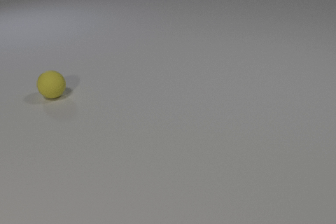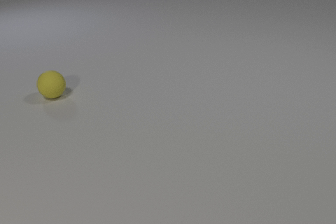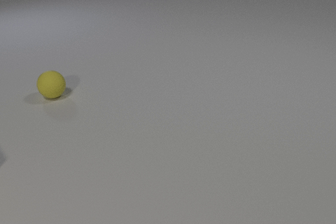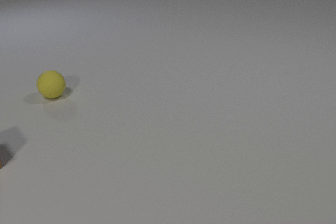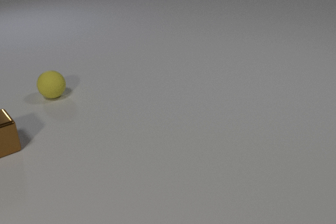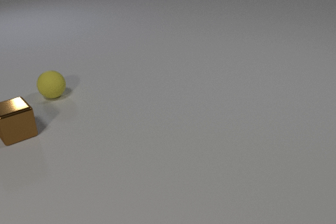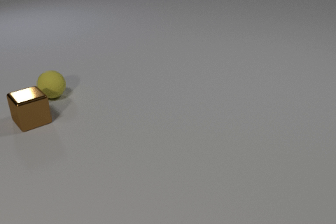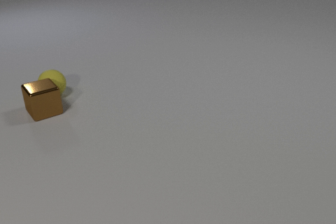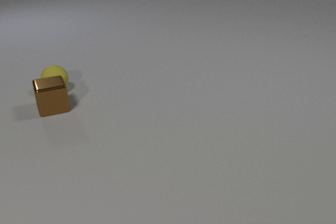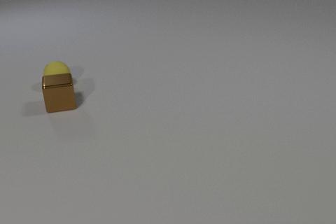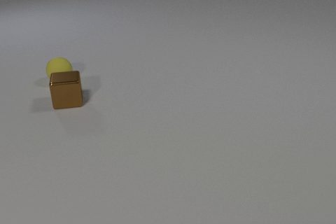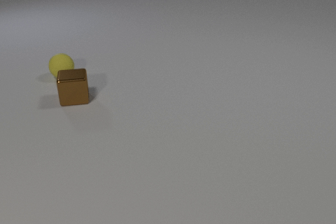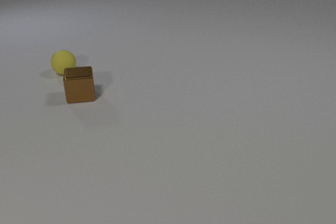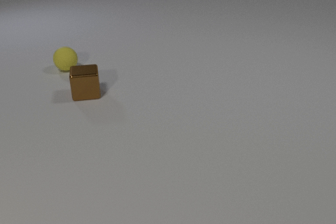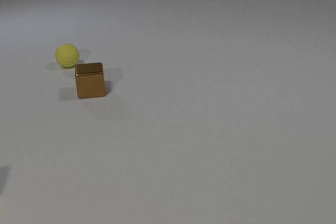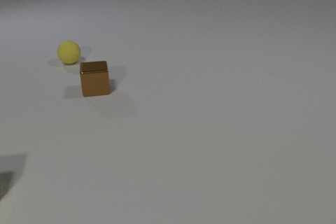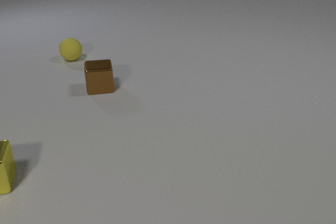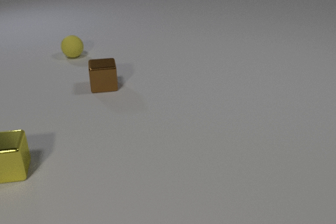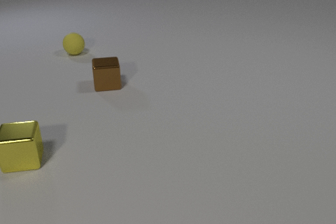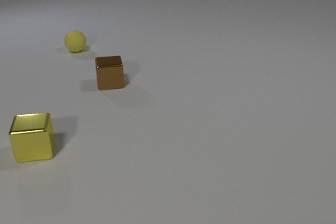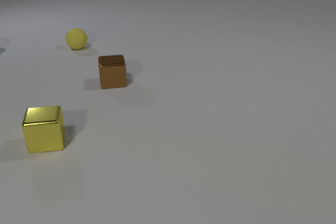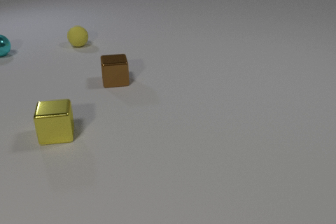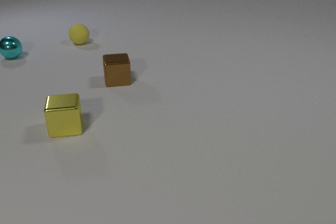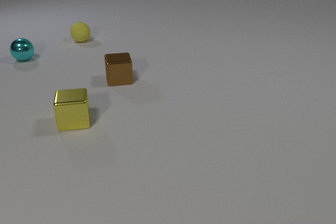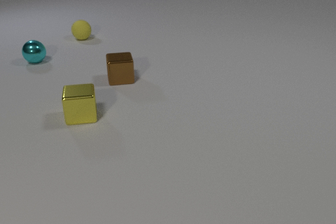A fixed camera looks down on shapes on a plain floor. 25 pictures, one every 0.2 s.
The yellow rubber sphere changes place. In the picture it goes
away from the camera.
0.0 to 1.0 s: The brown metal cube comes in at the left edge, slides away from the camera and to the right.
1.0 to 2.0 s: The brown metal cube slides to the right and away from the camera, spins so that its near face slides to the left, clockwise seen from above. The yellow rubber sphere rolls away from the camera. The brown metal cube and the yellow rubber sphere collide.
2.0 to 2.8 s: The brown metal cube slides to the right and away from the camera. The yellow rubber sphere rolls away from the camera.
2.8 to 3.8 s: The brown metal cube slides to the right and away from the camera. The yellow rubber sphere rolls away from the camera. The yellow metal cube comes in at the left edge, slides to the right and away from the camera.
3.8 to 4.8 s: The brown metal cube slides to the right and away from the camera. The yellow rubber sphere rolls away from the camera. The cyan metal sphere comes in at the left edge, rolls to the right and toward the camera. The yellow metal cube slides away from the camera and to the right.
What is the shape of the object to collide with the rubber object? cube.
What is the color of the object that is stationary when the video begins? yellow.
What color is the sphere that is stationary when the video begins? yellow.
